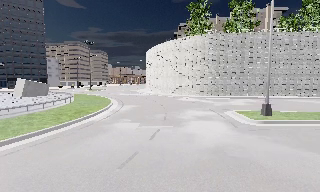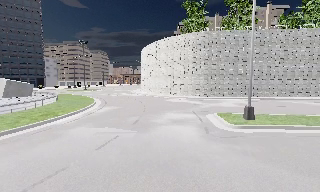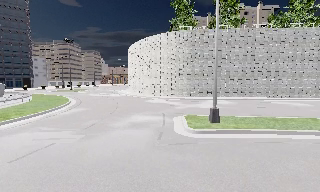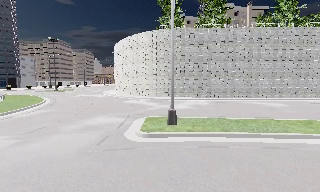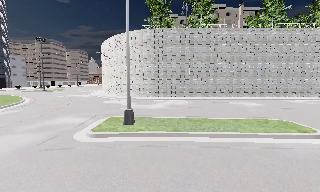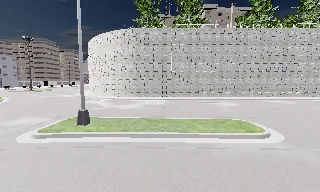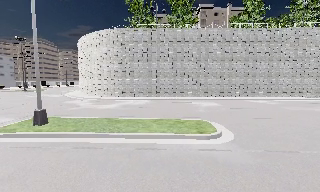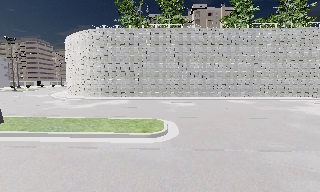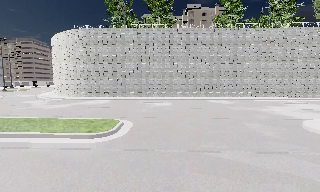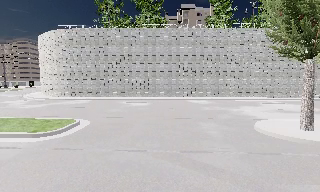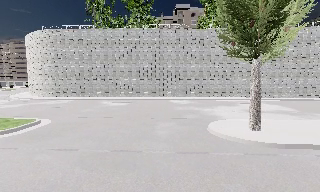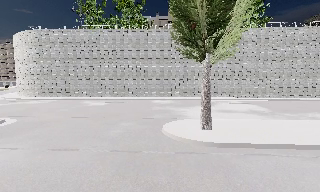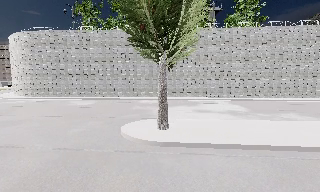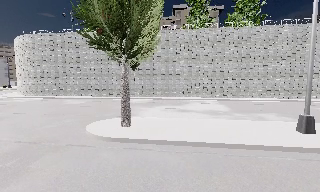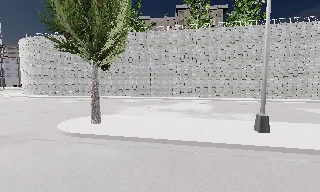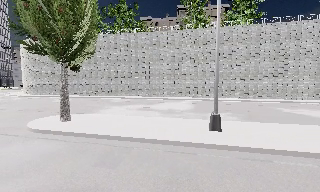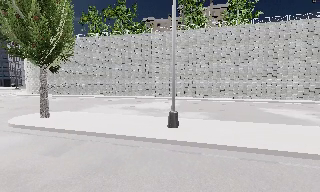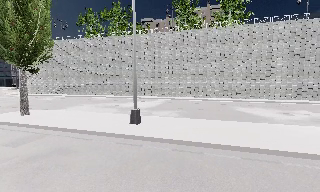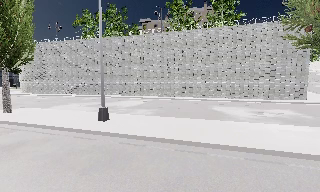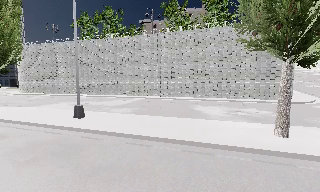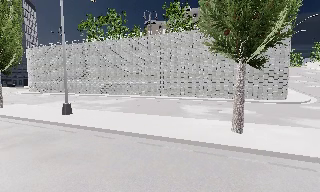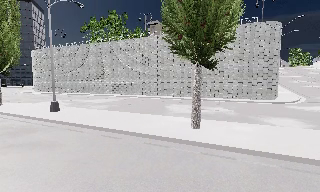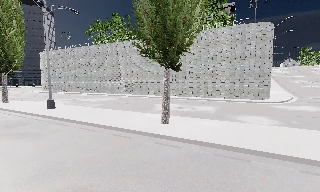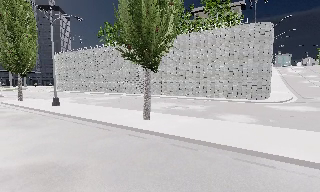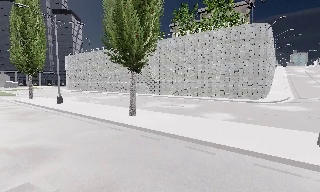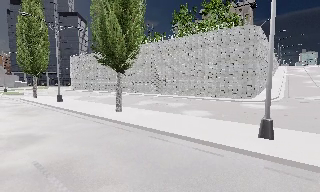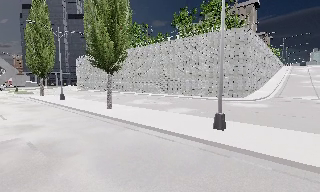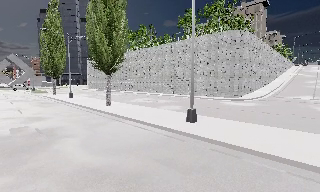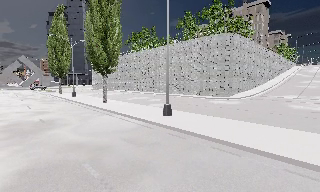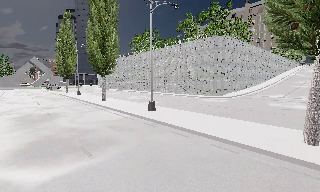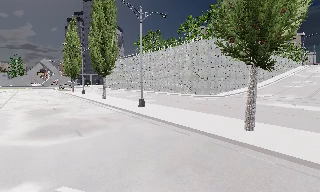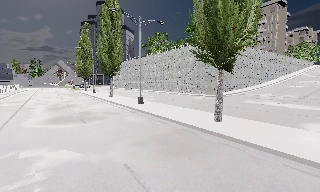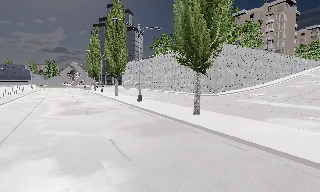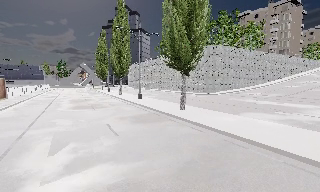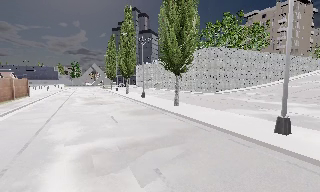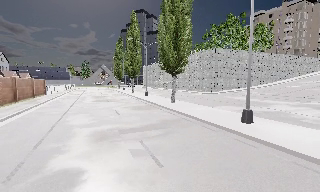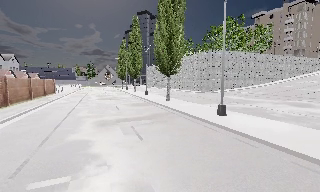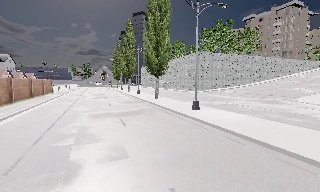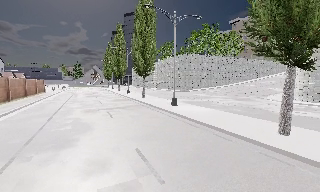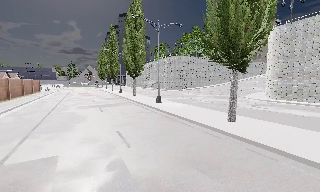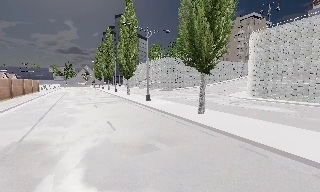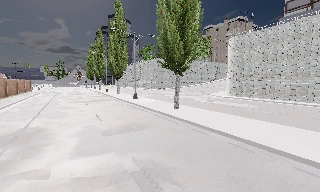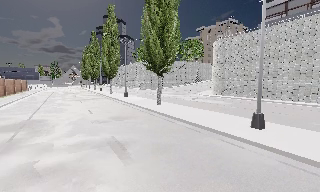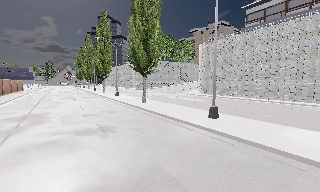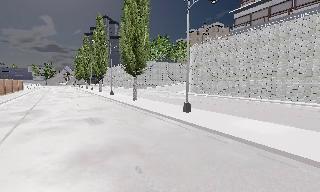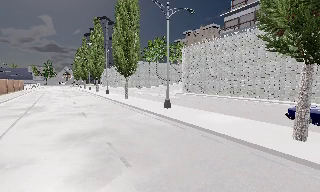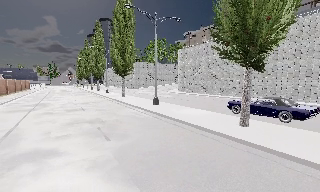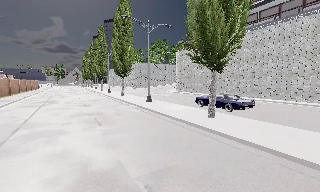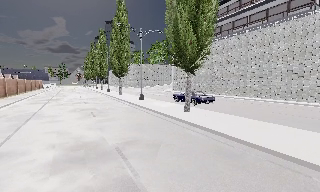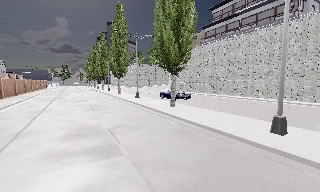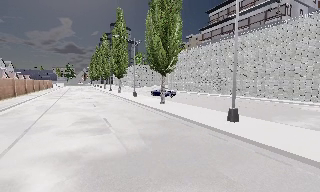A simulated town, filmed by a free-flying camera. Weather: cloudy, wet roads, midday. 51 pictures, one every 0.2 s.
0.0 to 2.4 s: The camera travels to its right, about 25 m, so close, fixed things drift to the left.
2.4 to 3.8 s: The camera pans to its left, which is counterclockwise from overhead, by about 15 degrees. It travels to its right, about 14 m, so close, fixed things drift to the left.
3.8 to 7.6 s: The camera pans to its left, which is counterclockwise from overhead, by about 45 degrees. It travels backward and to its right, about 40 m.
7.6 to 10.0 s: The camera travels backward and to its right, about 25 m, so what stands in front gets smaller.
The film runs forward here.
